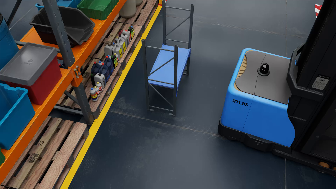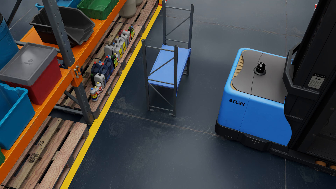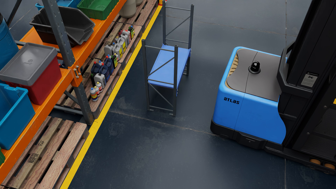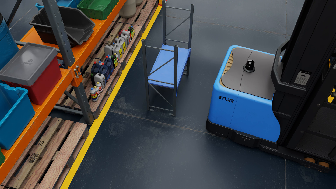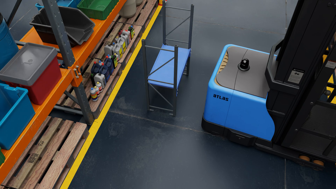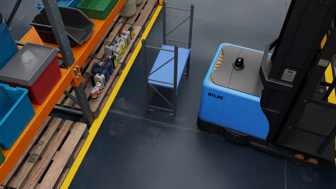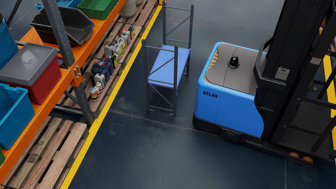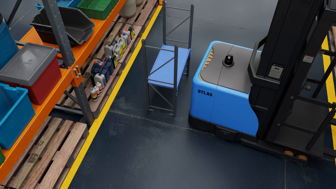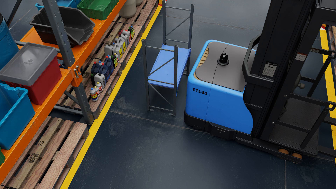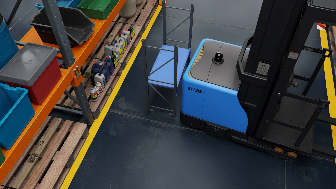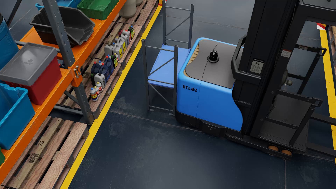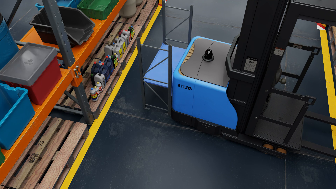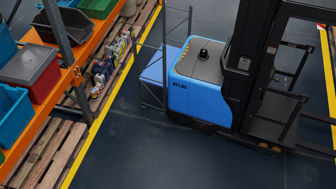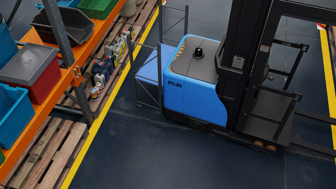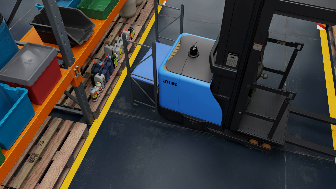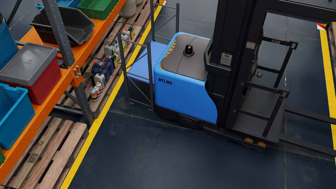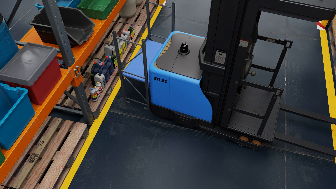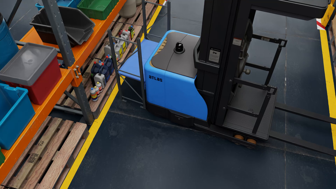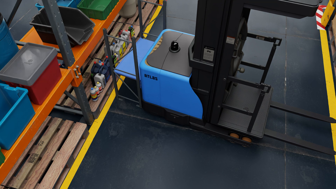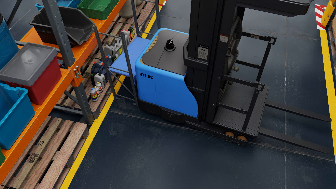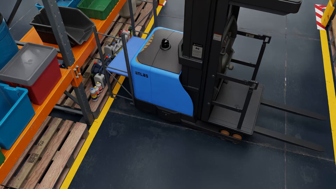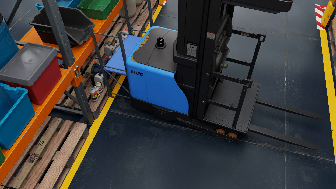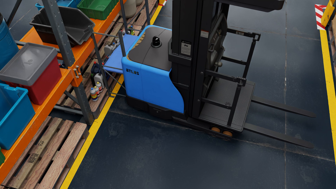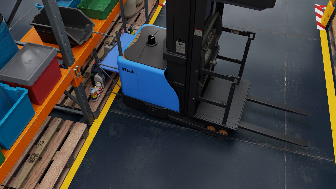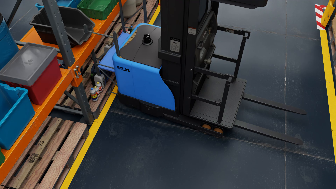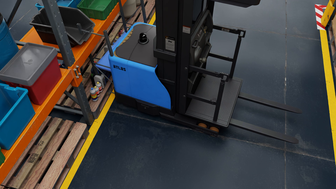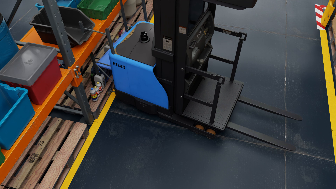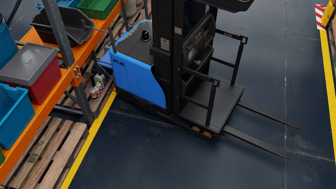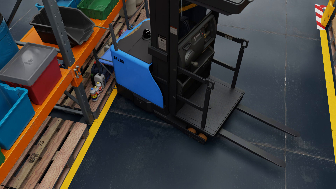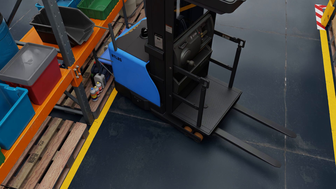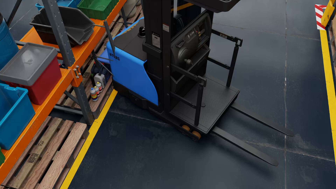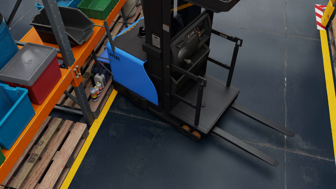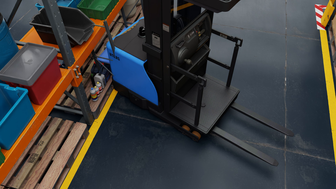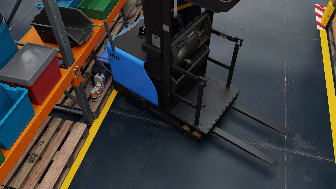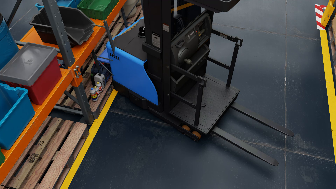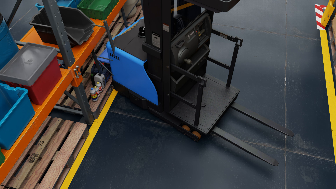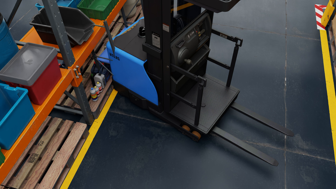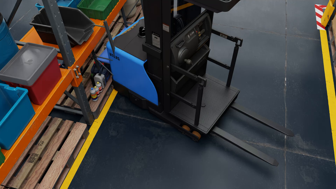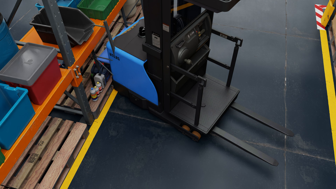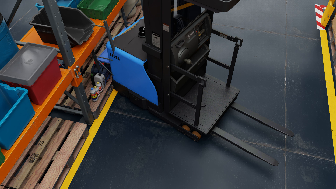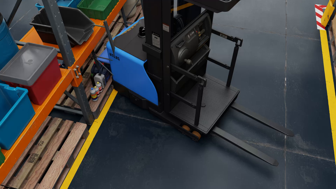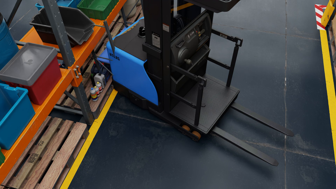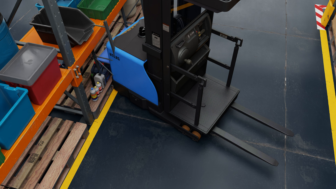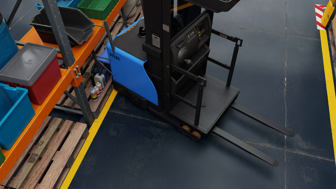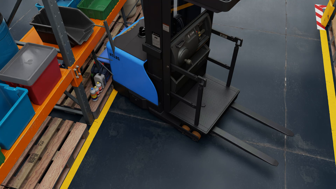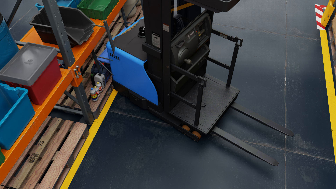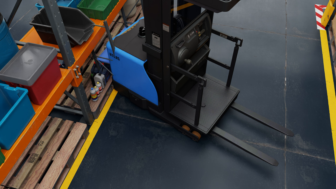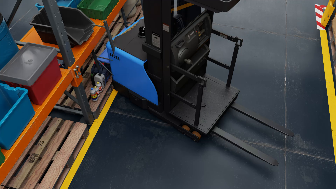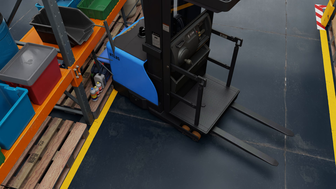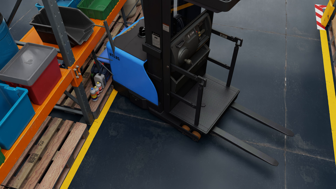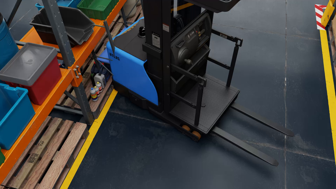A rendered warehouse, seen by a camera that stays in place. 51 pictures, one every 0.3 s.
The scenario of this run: A forklift runs into an object in its way.
